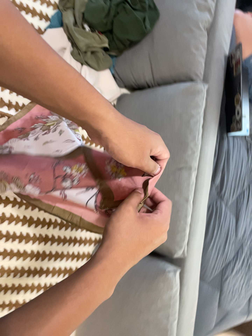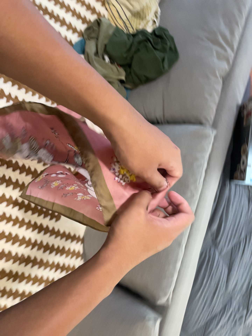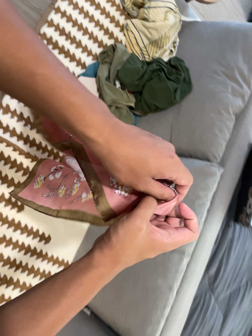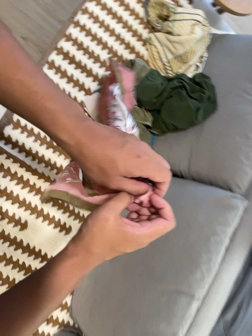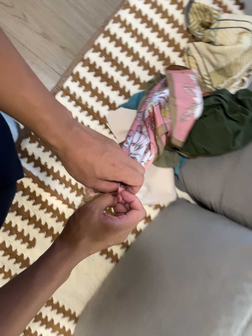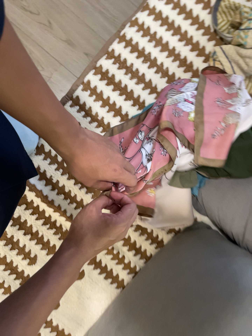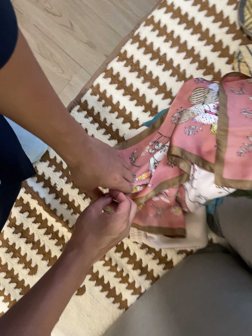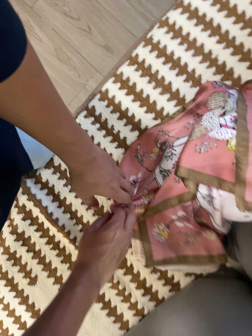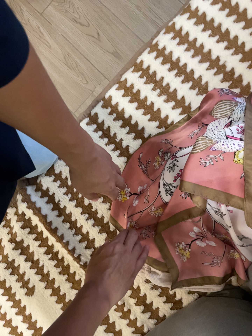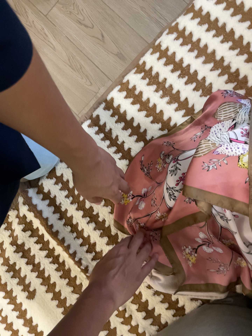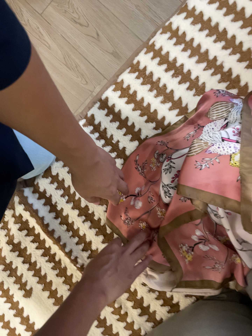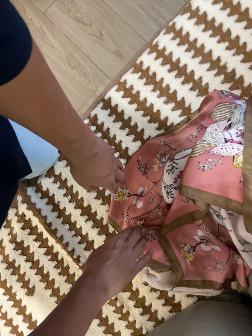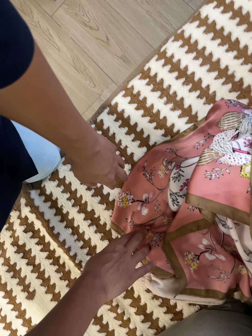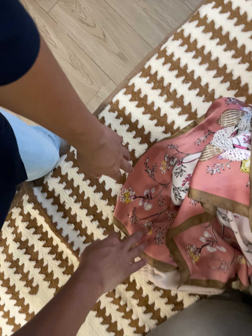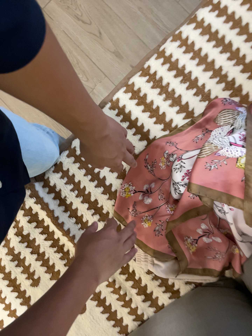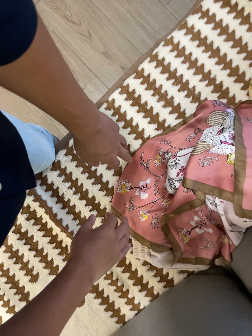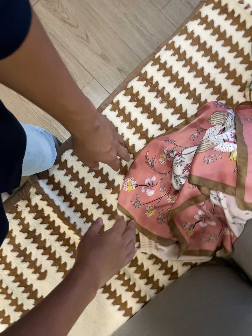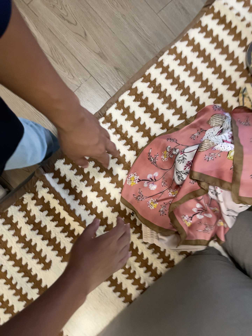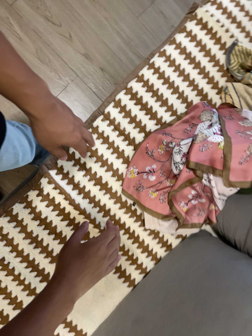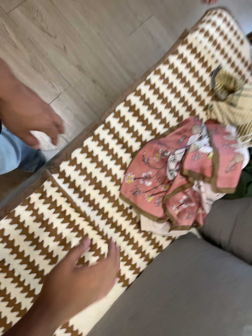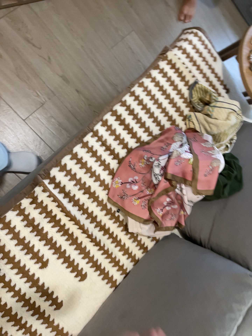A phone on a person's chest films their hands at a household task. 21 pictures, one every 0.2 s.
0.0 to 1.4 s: The camera pans to its left by about 45 degrees. It travels to its right, forward and toward the top of its view, about 60 cm. Its aim tips toward the top of its view by about 15 degrees, and the scene shifts downward. It rolls about its line of sight by about 30 degrees, and the scene rotates clockwise.
1.4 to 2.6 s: The camera shifts only a little, or ends up much as it began.
2.6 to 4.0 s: The camera pans to its right by about 35 degrees. It travels to its left and backward, about 50 cm.
The film runs backward here.
